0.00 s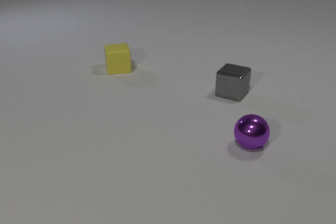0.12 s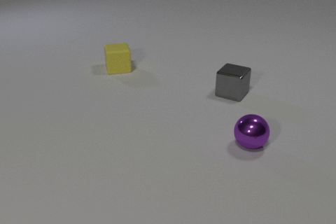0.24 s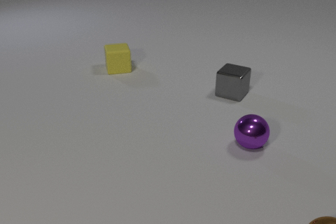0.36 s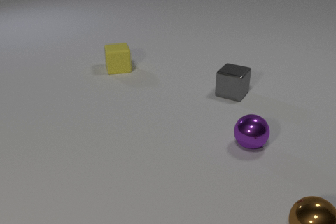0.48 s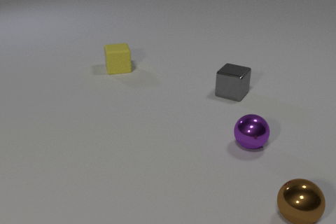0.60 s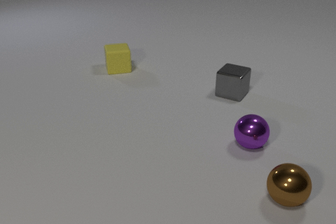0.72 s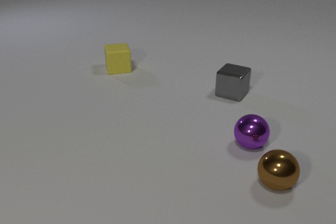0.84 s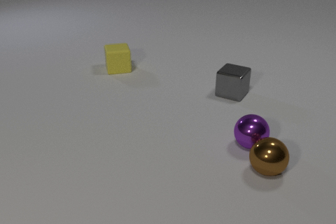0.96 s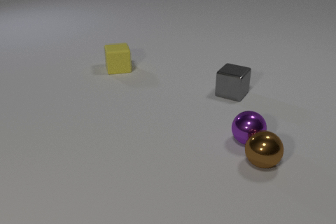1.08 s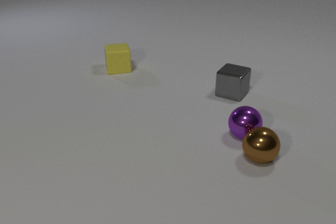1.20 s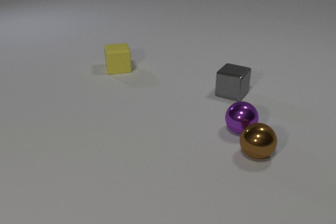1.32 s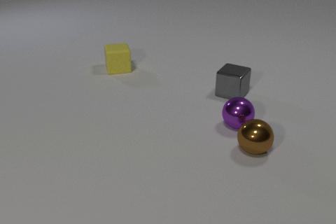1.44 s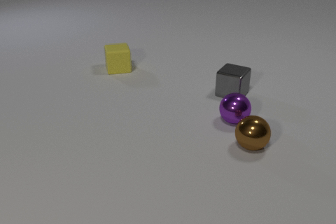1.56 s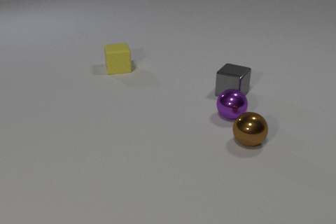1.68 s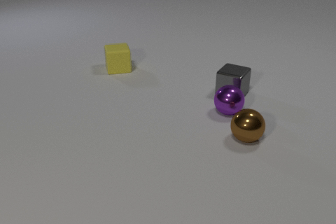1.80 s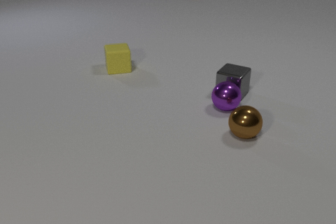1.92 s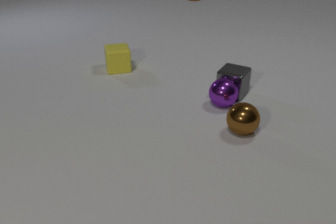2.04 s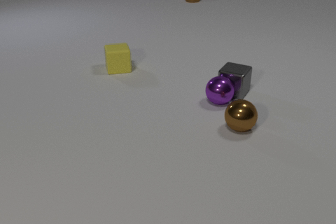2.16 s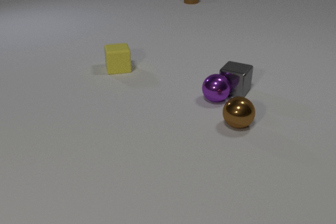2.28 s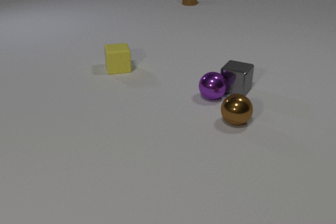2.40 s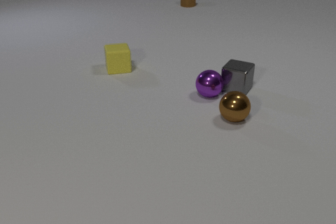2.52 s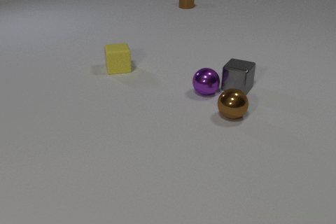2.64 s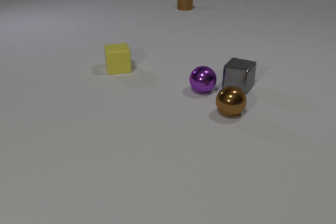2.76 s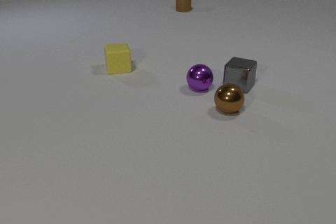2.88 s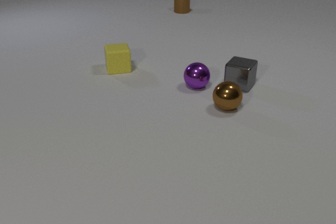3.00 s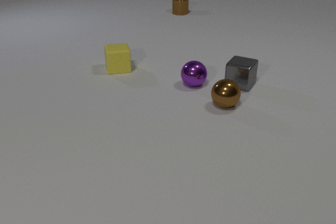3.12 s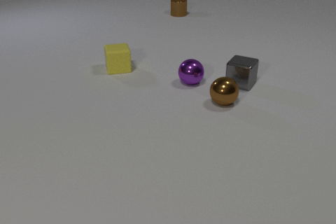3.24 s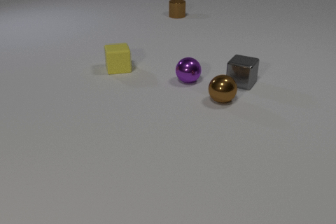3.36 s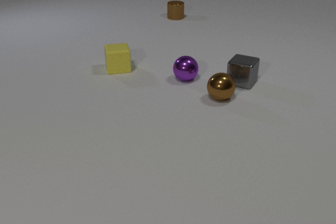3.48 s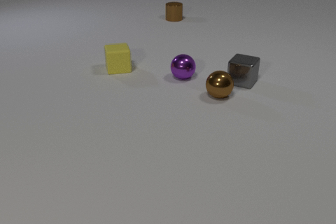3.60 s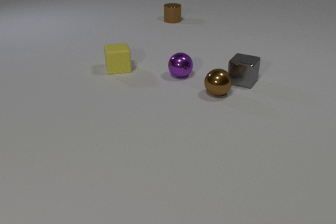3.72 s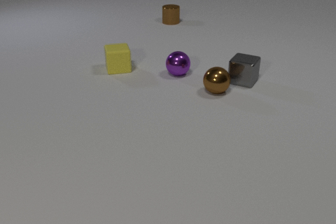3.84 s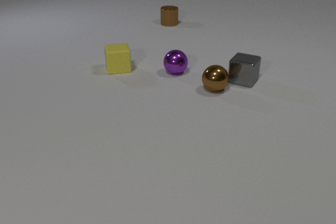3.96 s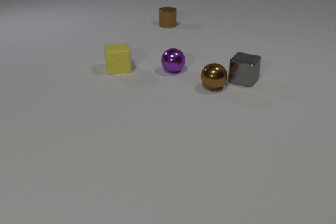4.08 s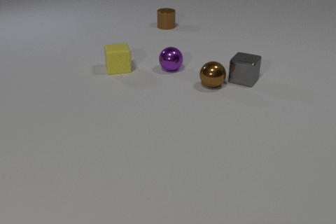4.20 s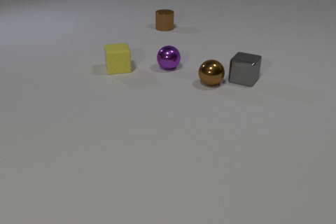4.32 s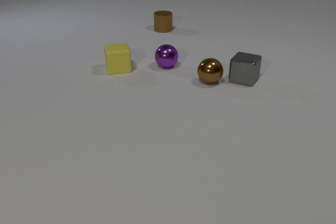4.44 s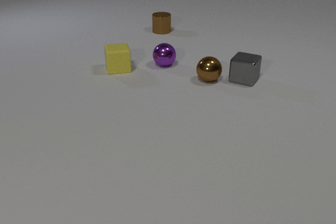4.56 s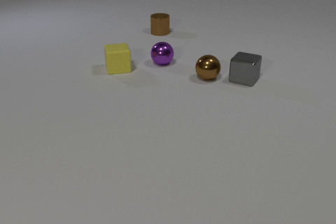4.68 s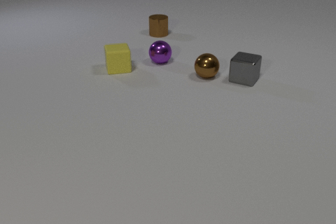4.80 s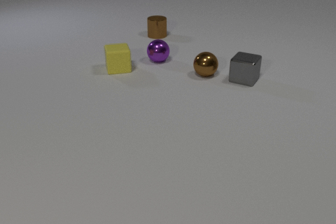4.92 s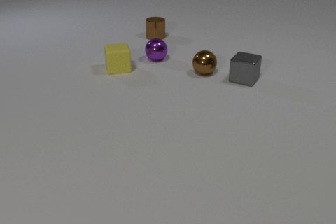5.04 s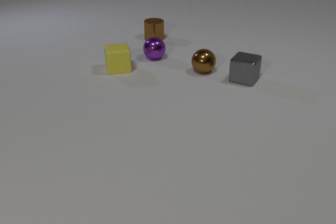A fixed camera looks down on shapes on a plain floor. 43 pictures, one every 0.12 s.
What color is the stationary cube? yellow.
How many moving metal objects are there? 4.
What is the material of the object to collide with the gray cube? metal.
0.00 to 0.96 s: The brown metal sphere comes in at the bottom edge, rolls away from the camera and to the left. The brown metal sphere and the purple metal sphere collide.
0.96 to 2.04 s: The brown metal sphere rolls away from the camera and to the left. The purple metal sphere rolls away from the camera and to the left. The brown metal cylinder comes in at the top edge, slides toward the camera. The purple metal sphere and the gray metal cube collide.
2.04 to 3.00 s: The brown metal sphere rolls away from the camera. The purple metal sphere rolls away from the camera and to the left. The gray metal cube slides away from the camera. The brown metal cylinder slides toward the camera.
3.00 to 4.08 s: The brown metal sphere rolls away from the camera. The purple metal sphere rolls away from the camera and to the left. The gray metal cube slides away from the camera. The brown metal cylinder slides toward the camera.
4.08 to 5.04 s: The brown metal sphere rolls away from the camera. The purple metal sphere rolls away from the camera and to the left. The brown metal cylinder slides toward the camera.
